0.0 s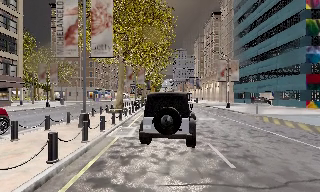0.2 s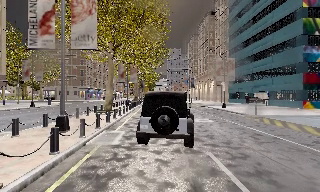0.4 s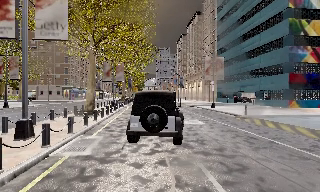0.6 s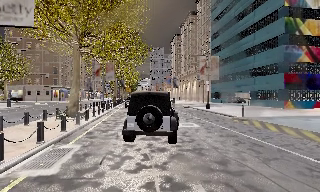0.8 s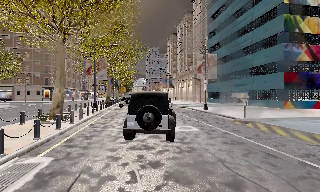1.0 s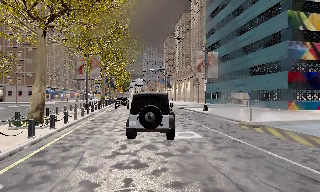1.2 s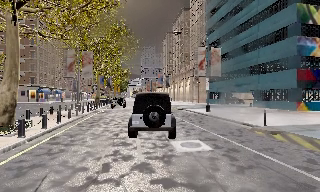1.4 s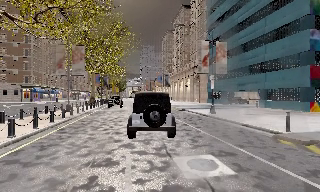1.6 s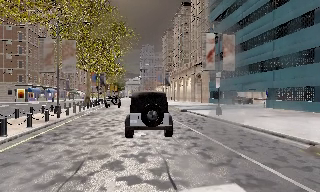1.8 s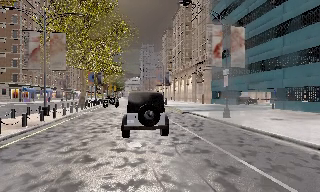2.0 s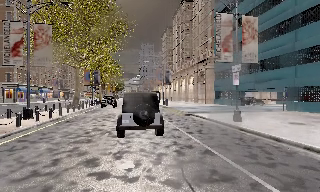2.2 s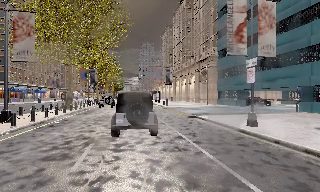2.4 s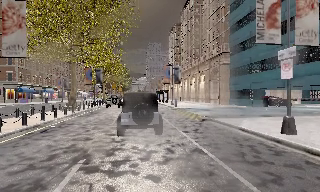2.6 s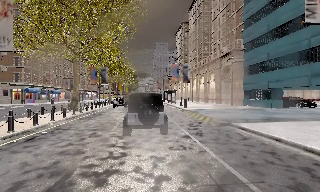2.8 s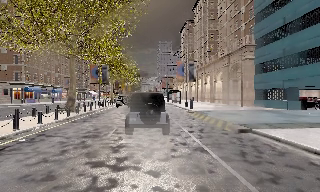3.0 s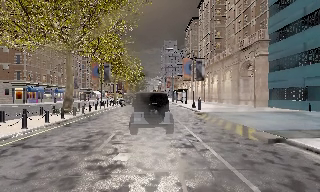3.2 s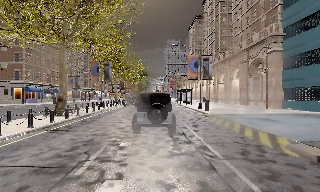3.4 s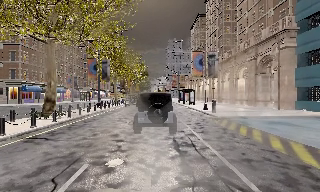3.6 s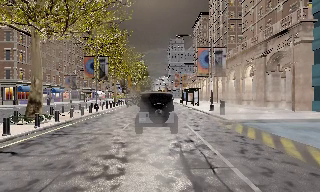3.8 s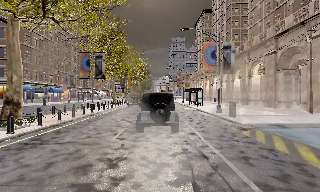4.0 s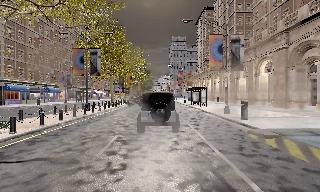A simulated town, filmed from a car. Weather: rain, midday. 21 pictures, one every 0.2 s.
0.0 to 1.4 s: The scene slides to the left, as the camera pans about 10 degrees to its right. It travels forward, about 9 m, so what stands in front looms larger.
1.4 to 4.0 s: The scene slides to the right, as the camera pans about 10 degrees to its left. It travels forward, about 20 m, so what stands in front looms larger.
The film runs forward here.
